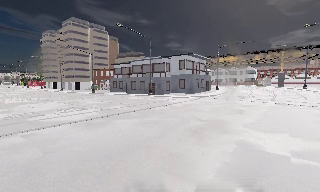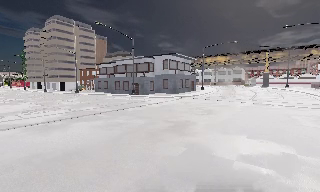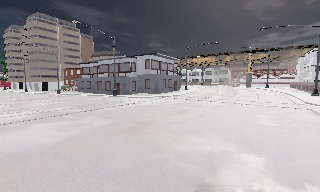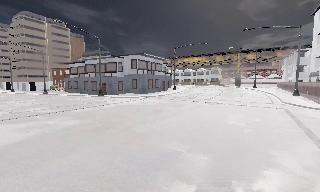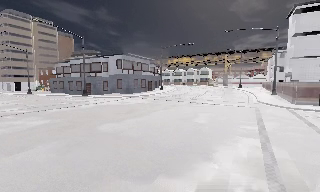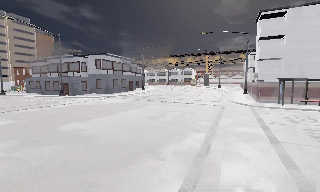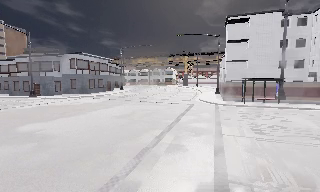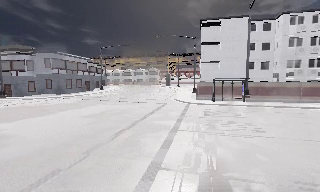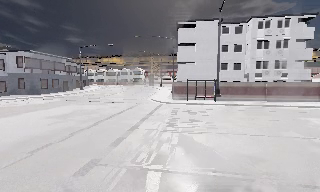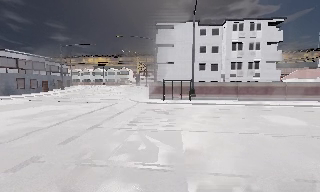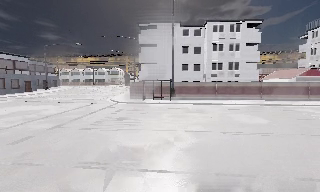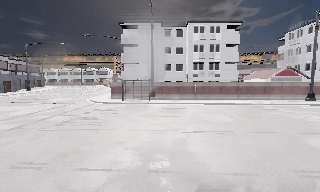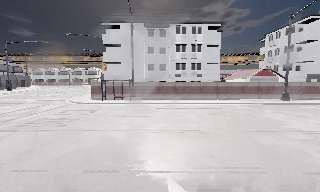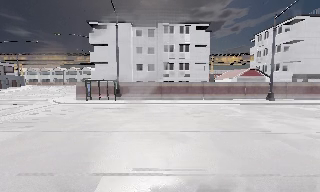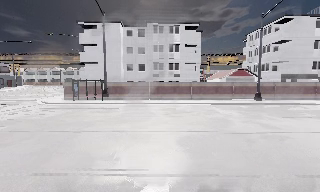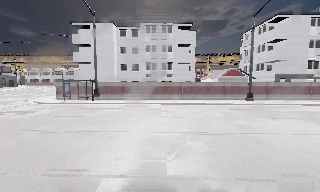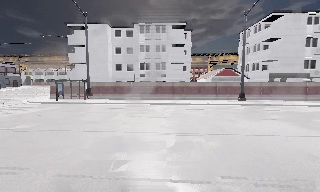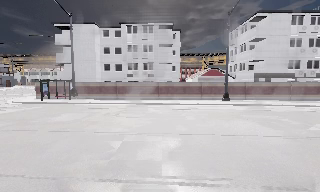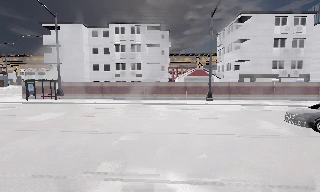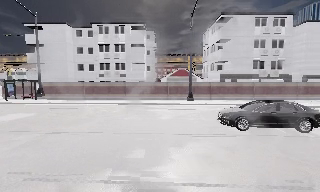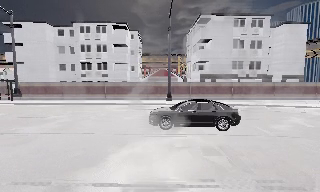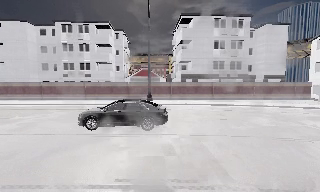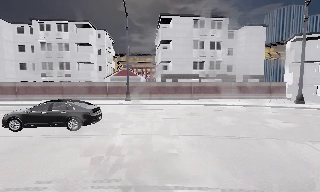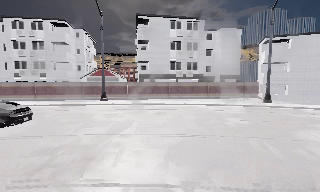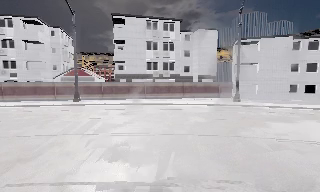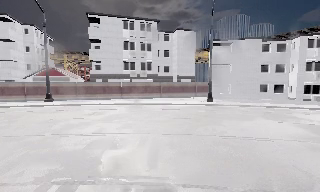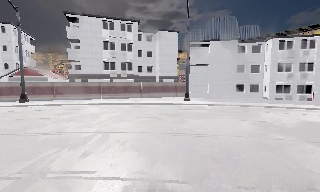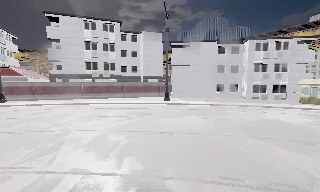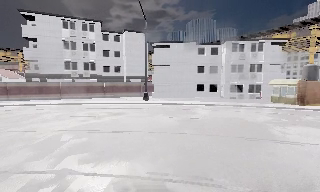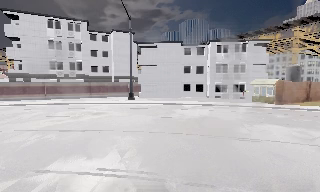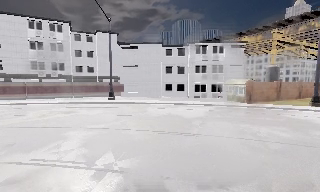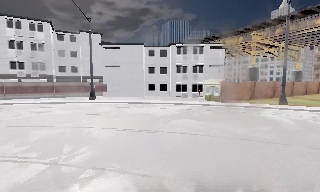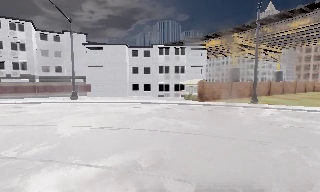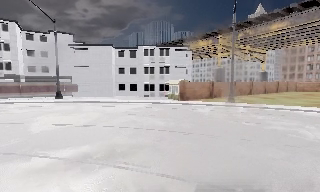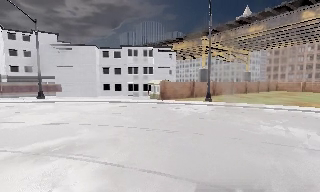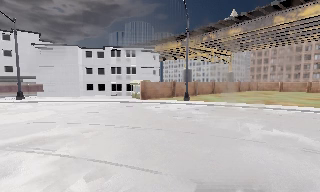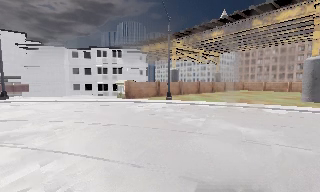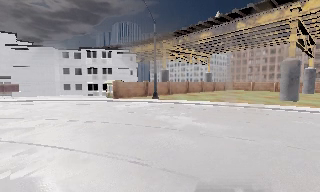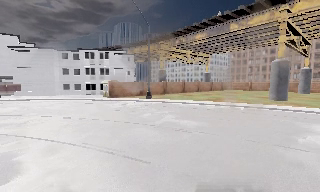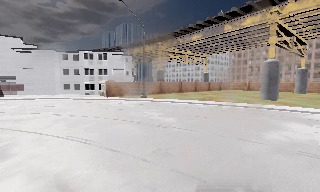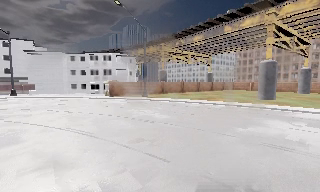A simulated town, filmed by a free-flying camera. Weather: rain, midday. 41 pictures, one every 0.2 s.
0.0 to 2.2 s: The camera swings to its right by about 35 degrees, and the scene slides to the left. It travels to its right, about 18 m, so close, fixed things drift to the left.
2.2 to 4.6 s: The camera travels to its right, about 20 m, so close, fixed things drift to the left.
4.6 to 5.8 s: The scene slides to the left, as the camera pans about 15 degrees to its right. It travels to its right, about 11 m, so close, fixed things drift to the left.
5.8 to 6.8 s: The camera travels to its right, about 9 m, so close, fixed things drift to the left.
6.8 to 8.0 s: The camera travels to its right and backward, about 9 m, so close, fixed things drift to the left.
The film runs forward here.
